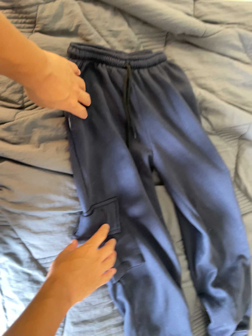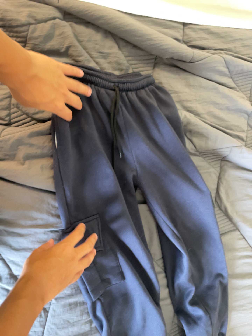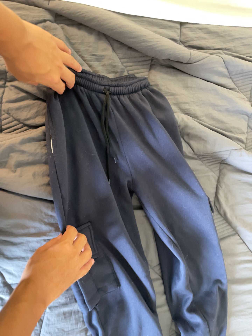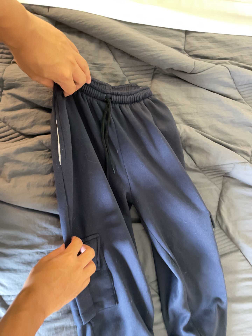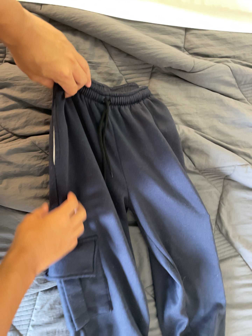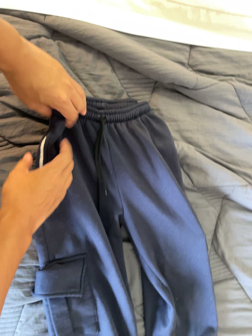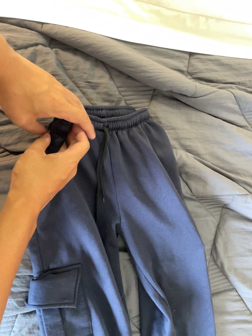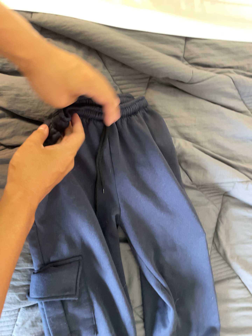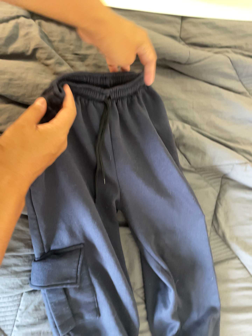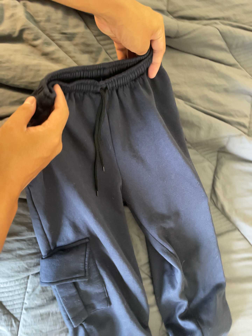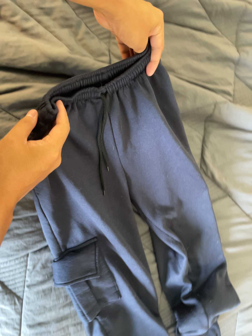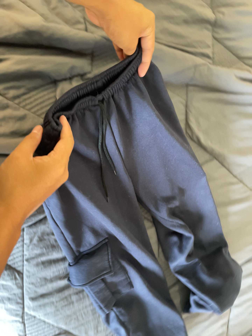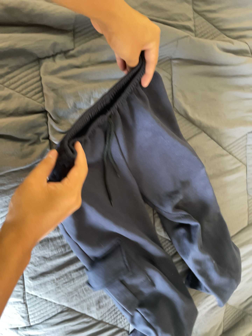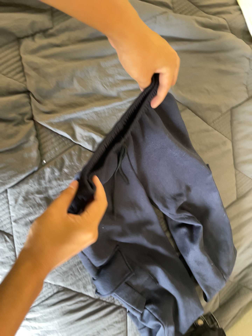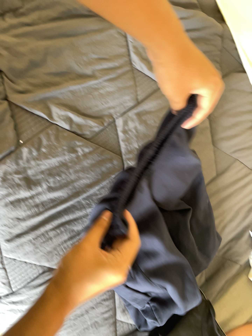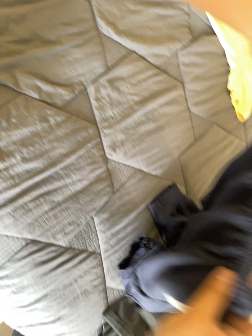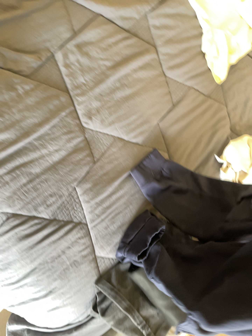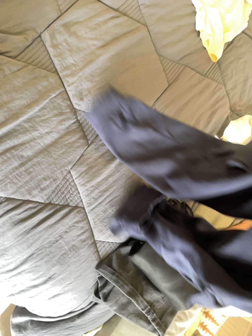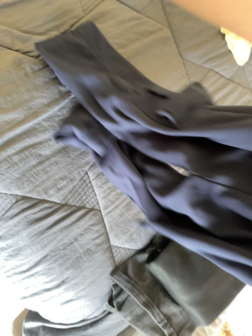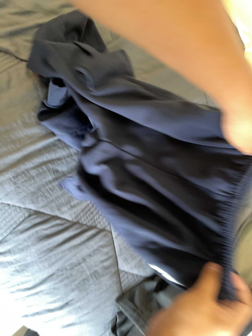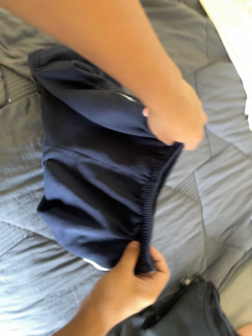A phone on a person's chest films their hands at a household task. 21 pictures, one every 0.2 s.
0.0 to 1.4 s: The camera travels toward the top of its view, to its right and forward, about 18 cm, so close, fixed things drift downward.
1.4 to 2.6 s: The camera travels toward the bottom of its view, about 22 cm, so close, fixed things drift upward. Its aim tips toward the bottom of its view by about 10 degrees, and the scene shifts upward. It rolls about its line of sight by about 20 degrees, and the scene rotates counterclockwise.
2.6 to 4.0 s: The camera travels toward the bottom of its view, about 24 cm, so close, fixed things drift upward. Its aim tips toward the top of its view by about 10 degrees.
The film runs backward here.
